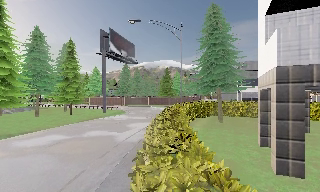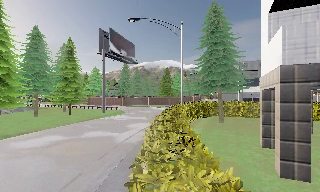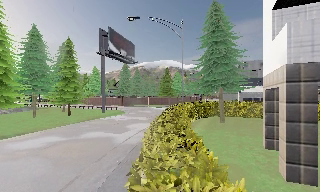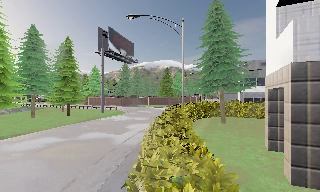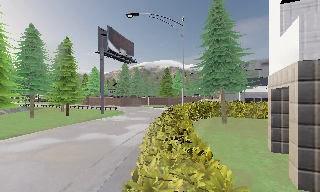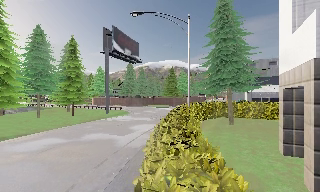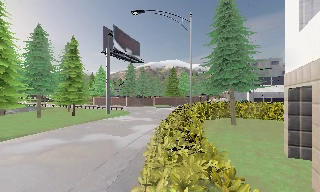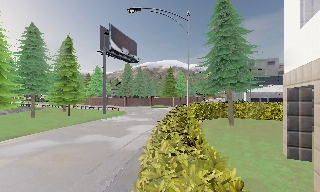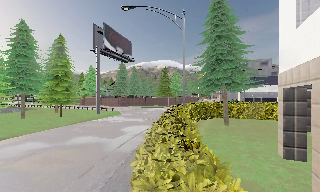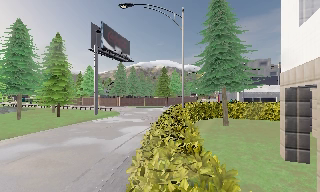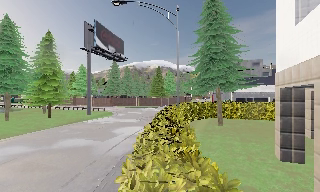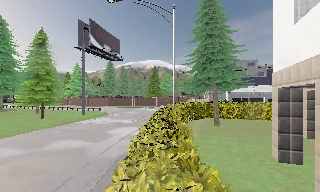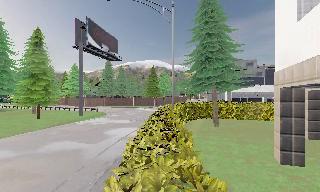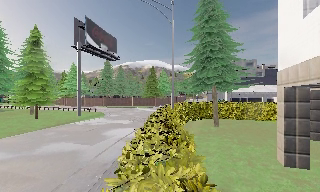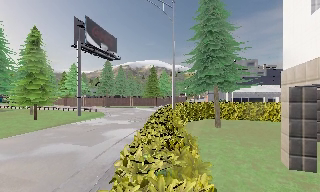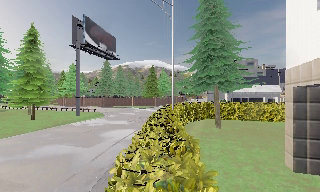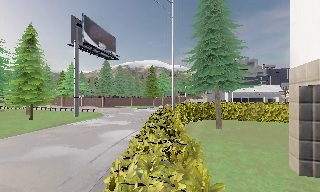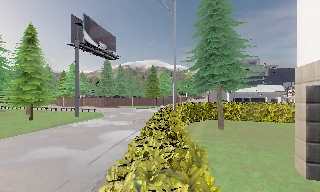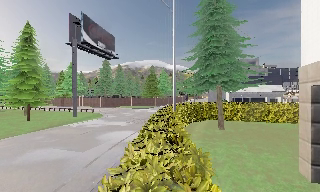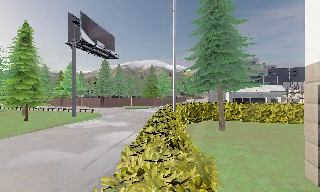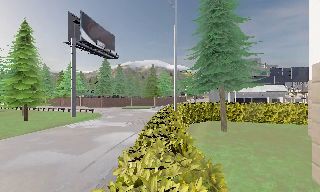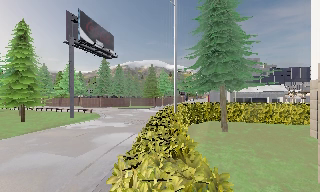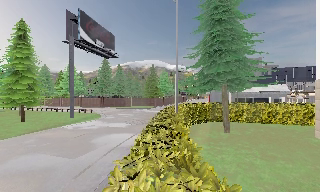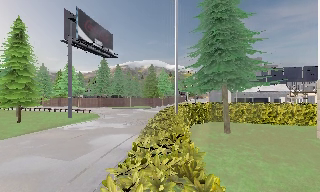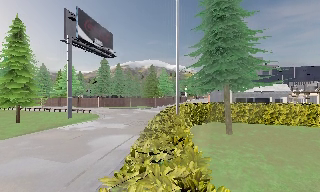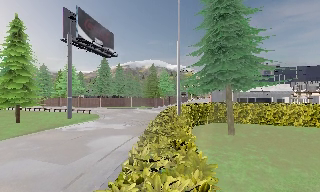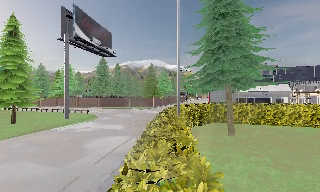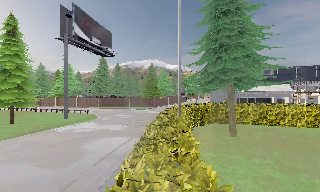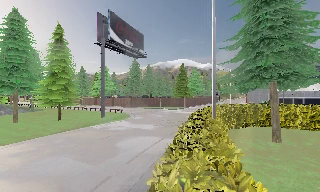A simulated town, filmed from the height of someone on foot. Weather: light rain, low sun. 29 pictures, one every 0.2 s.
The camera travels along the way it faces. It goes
forward.
0.0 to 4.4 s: The camera travels forward, about 4.5 m, so what stands in front looms larger.
4.4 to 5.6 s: The camera pans to its left, which is counterclockwise from overhead, by about 10 degrees. It travels forward, about 1 m, so what stands in front looms larger.
The film runs forward here.
